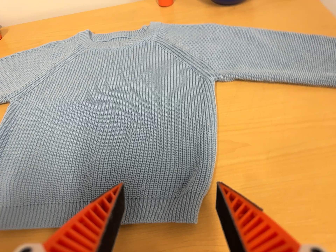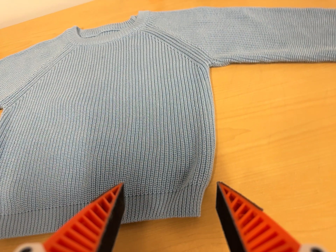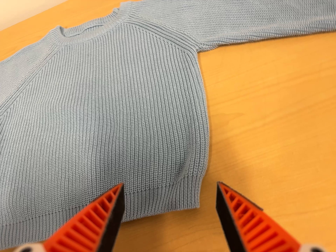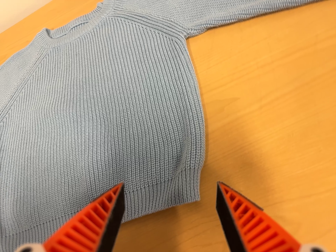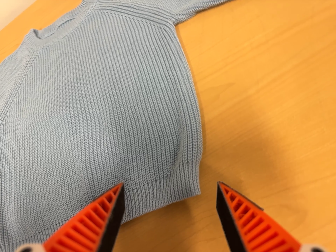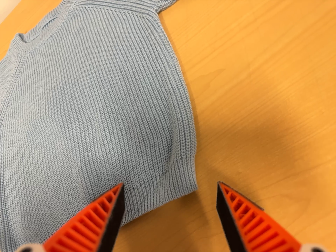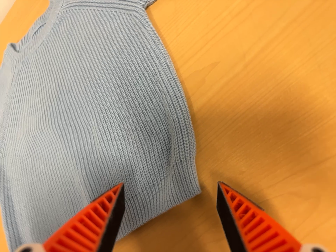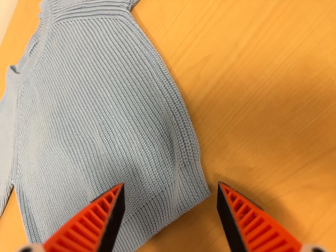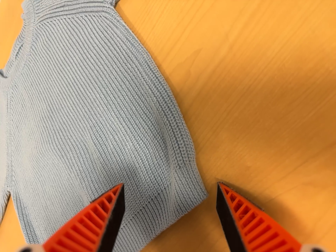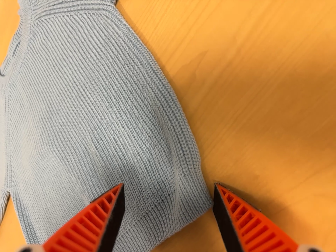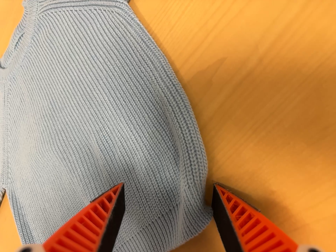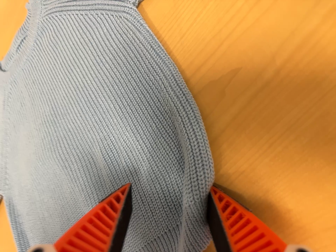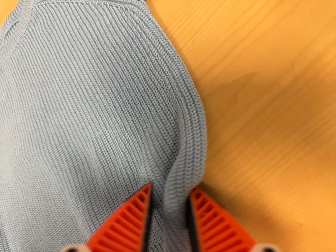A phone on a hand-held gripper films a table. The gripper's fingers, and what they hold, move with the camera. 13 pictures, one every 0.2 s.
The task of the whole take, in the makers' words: fold up.
0.0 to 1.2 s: The camera pans to its left by about 10 degrees. It travels to its right and forward, about 12 cm. Its aim tips toward the bottom of its view by about 15 degrees, and the scene shifts upward. It rolls about its line of sight by about 35 degrees, and the scene rotates counterclockwise.
1.2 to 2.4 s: The camera travels forward and toward the top of its view, about 9 cm, so what stands in front looms larger.
The film runs forward here.
